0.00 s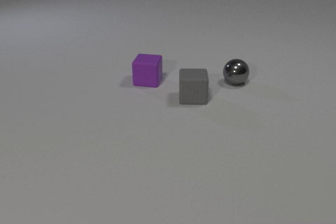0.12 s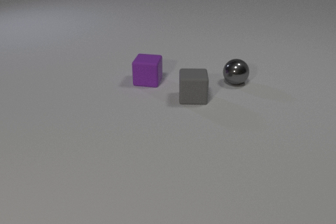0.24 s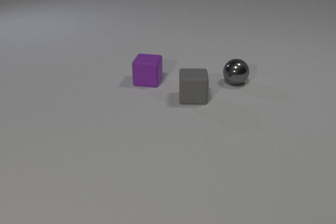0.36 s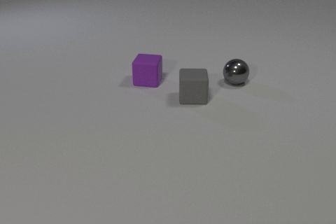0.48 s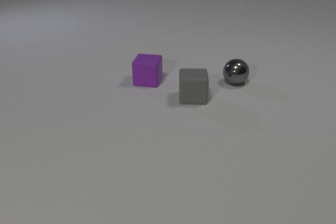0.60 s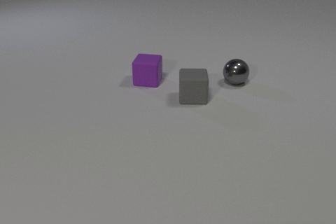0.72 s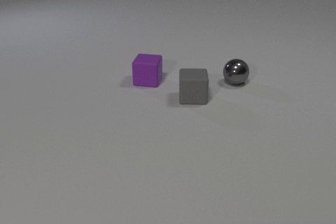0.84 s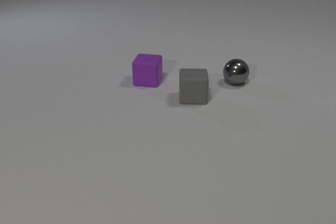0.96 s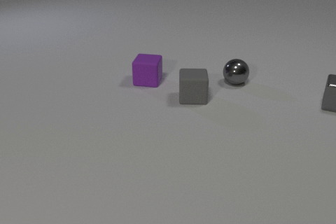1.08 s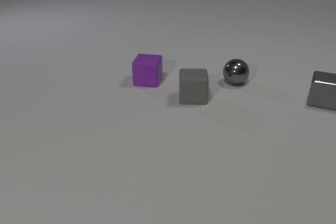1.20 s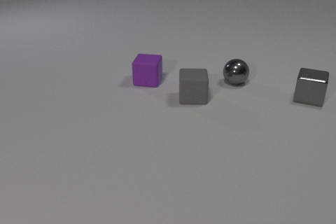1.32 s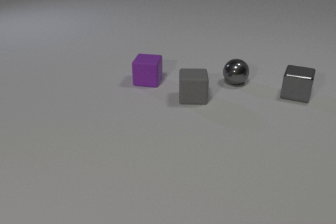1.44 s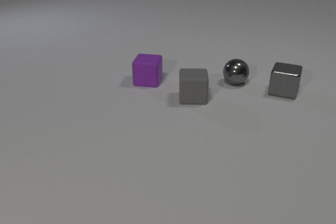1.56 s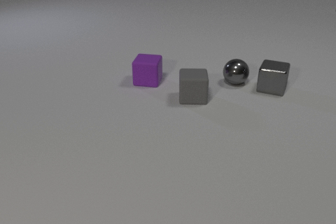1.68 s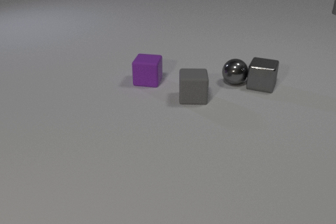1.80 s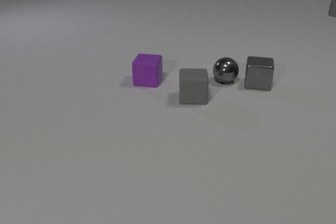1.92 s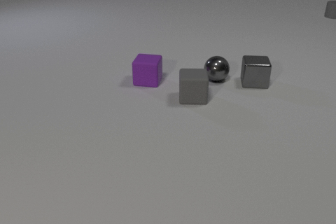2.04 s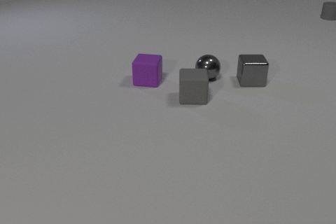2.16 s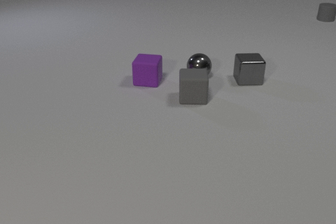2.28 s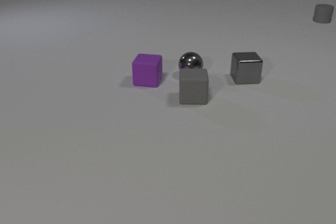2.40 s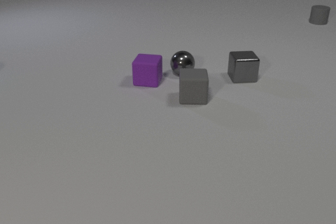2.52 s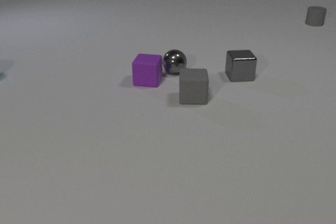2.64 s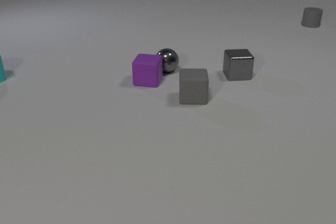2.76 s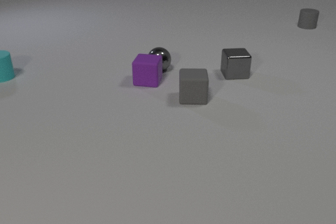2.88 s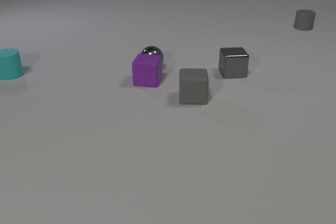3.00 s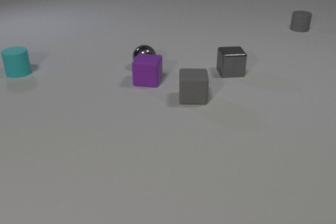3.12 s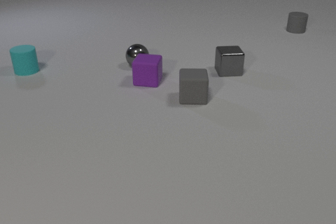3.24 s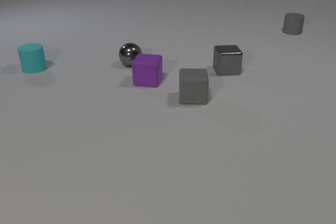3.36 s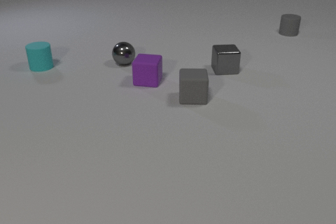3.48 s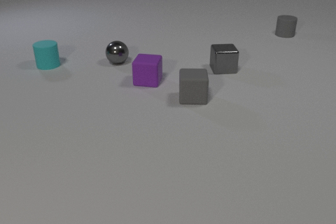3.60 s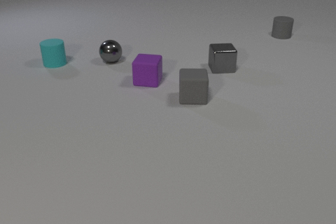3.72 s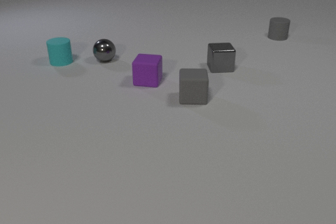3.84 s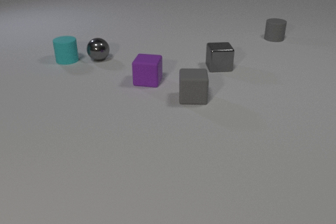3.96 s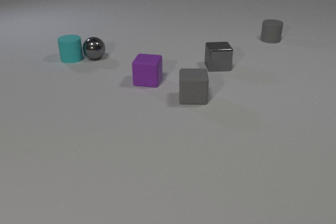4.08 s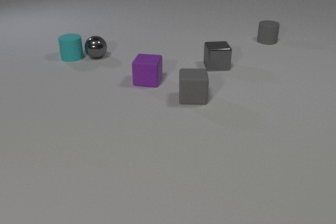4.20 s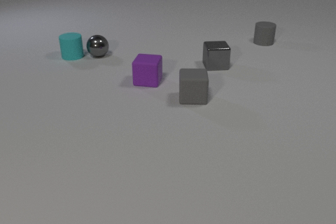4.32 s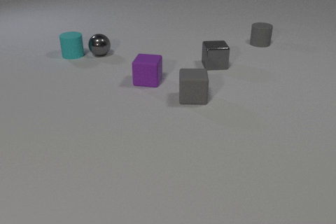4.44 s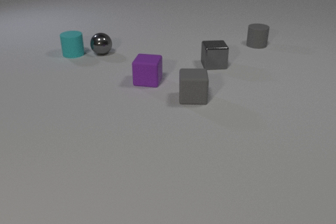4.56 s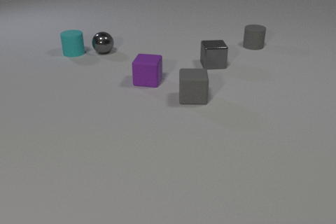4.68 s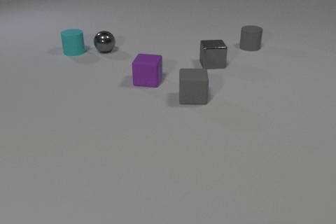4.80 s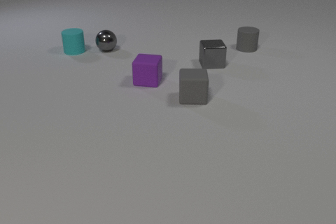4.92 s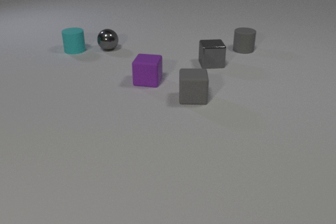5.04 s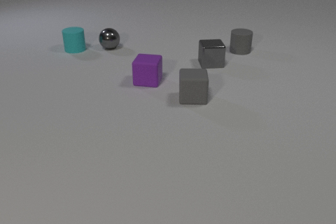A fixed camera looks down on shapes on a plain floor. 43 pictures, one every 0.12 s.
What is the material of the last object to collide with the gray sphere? rubber.
What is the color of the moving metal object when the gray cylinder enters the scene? gray.
What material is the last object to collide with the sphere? rubber.
0.00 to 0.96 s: The gray metal cube comes in at the right edge, slides to the left.
0.96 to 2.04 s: The gray metal cube slides to the left, spins counterclockwise seen from above by about 30 degrees, its near face sliding to the right. The gray metal sphere rolls to the left. The gray rubber cylinder comes in at the right edge, slides toward the camera and to the left. The gray metal cube and the gray metal sphere collide.
2.04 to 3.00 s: The gray metal cube slides to the left and away from the camera. The gray metal sphere rolls to the left and away from the camera. The gray rubber cylinder slides toward the camera and to the left. The cyan rubber cylinder comes in at the left edge, slides to the right.
3.00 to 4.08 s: The gray metal cube slides to the left and away from the camera. The gray metal sphere rolls to the left and away from the camera. The gray rubber cylinder slides toward the camera and to the left. The cyan rubber cylinder slides to the right and away from the camera. The gray metal sphere and the cyan rubber cylinder collide.
4.08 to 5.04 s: The gray metal cube slides to the left and away from the camera. The gray metal sphere rolls away from the camera and to the right. The gray rubber cylinder slides toward the camera and to the left. The cyan rubber cylinder slides away from the camera.
